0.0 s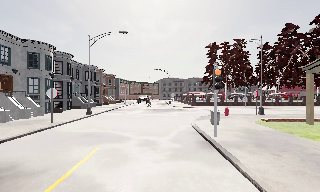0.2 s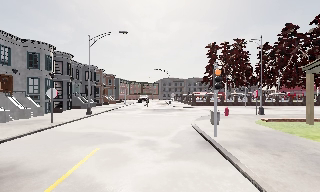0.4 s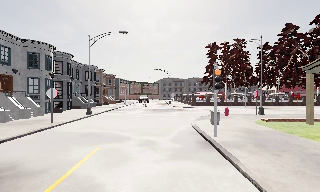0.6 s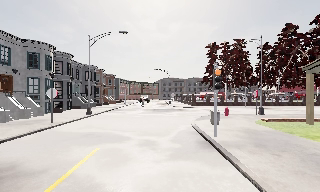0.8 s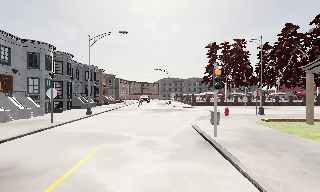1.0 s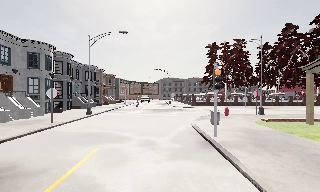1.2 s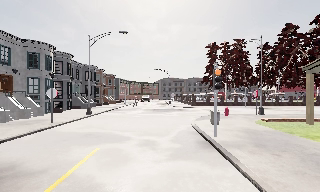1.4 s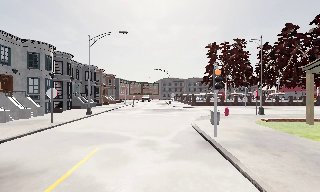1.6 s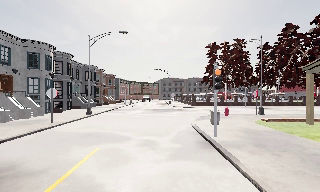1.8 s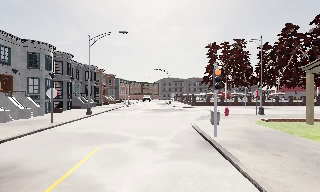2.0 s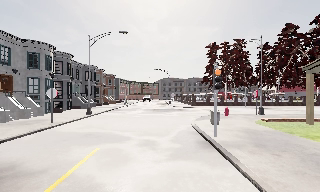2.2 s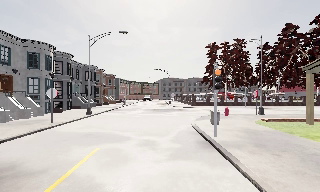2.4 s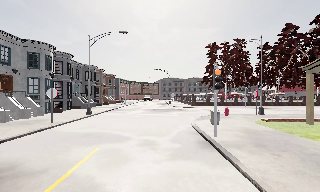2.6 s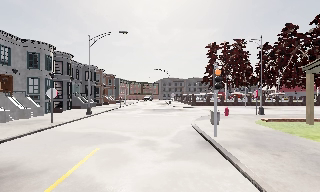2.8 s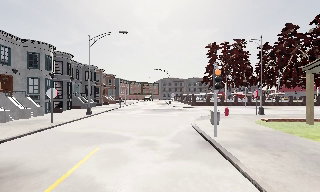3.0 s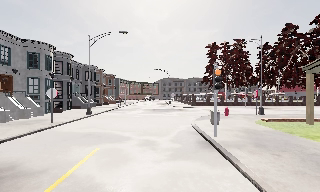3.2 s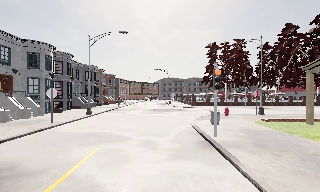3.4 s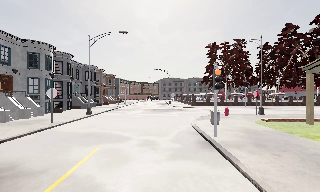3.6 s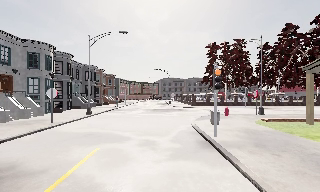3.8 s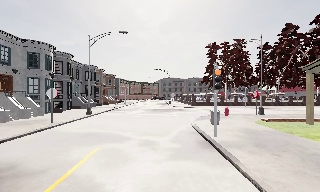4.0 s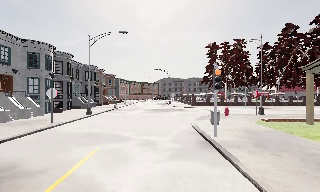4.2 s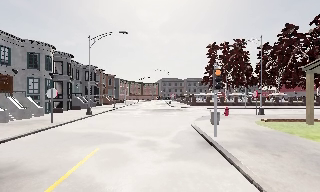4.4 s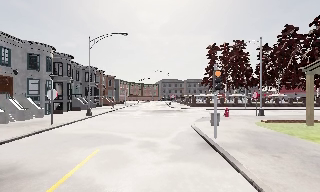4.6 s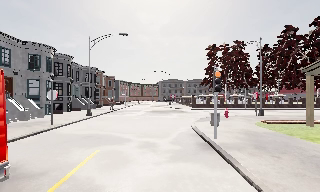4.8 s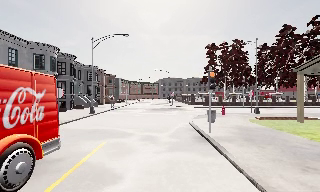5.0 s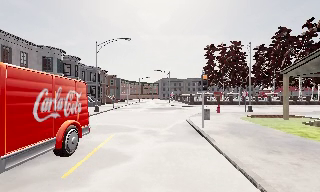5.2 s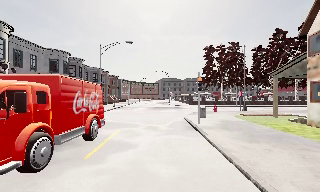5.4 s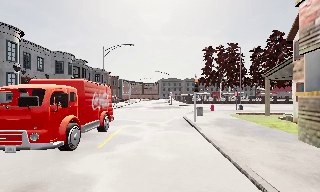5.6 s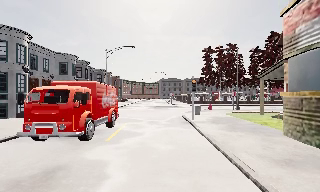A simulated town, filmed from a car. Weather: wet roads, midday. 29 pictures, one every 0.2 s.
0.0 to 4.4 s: The camera keeps its place and its aim.
4.4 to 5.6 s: The camera travels backward, about 4.5 m, so what stands in front gets smaller. It gains speed.
The film runs backward here.
